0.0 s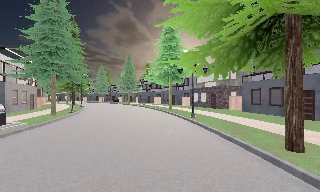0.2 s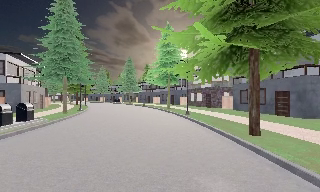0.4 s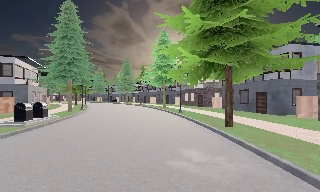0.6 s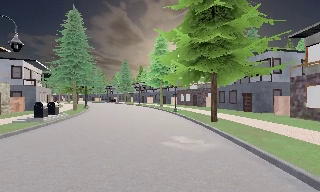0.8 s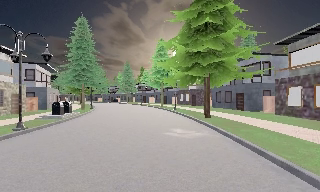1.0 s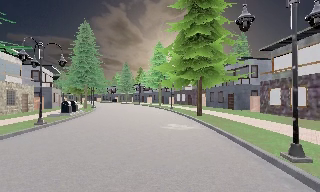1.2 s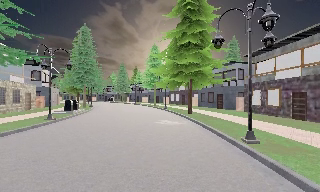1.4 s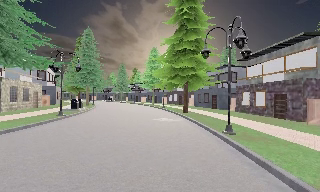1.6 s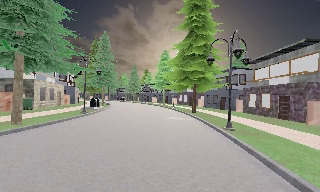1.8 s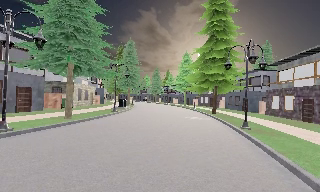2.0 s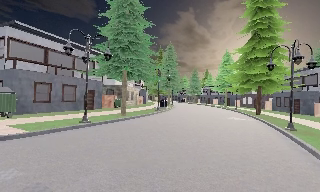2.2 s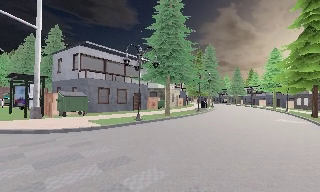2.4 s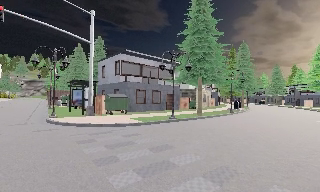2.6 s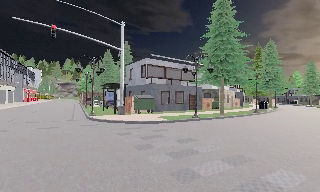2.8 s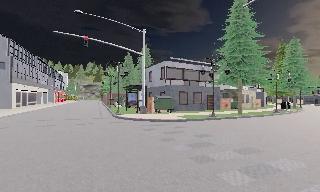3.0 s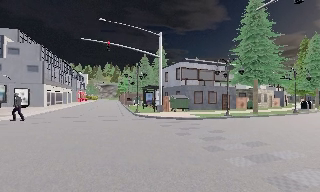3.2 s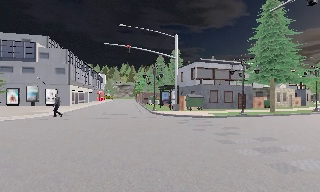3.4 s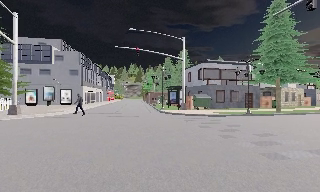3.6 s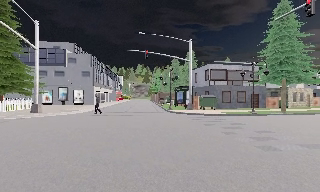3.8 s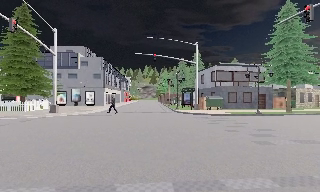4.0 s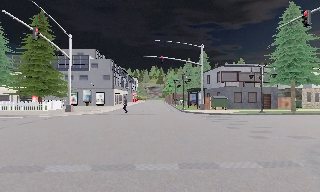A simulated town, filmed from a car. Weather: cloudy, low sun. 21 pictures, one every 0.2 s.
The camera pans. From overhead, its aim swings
counterclockwise.
The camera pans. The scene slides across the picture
to the right.
0.0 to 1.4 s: The camera travels backward, about 11 m, so what stands in front gets smaller.
1.4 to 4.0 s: The camera pans to its left, which is counterclockwise from overhead, by about 85 degrees. It travels backward, about 14 m.
The film runs backward here.
